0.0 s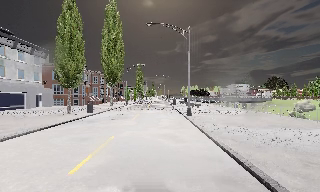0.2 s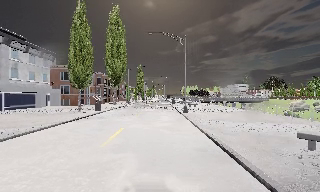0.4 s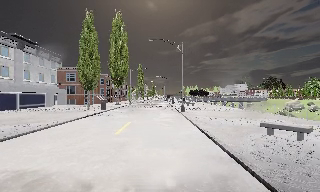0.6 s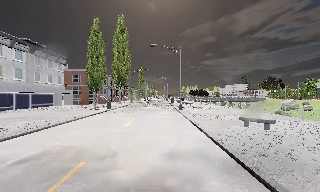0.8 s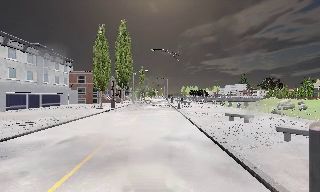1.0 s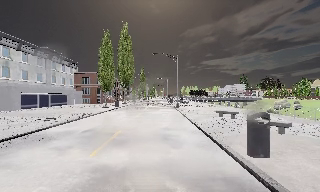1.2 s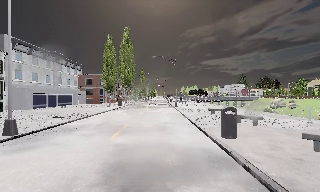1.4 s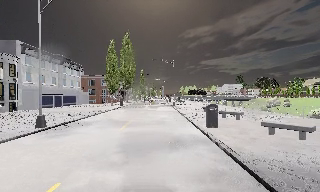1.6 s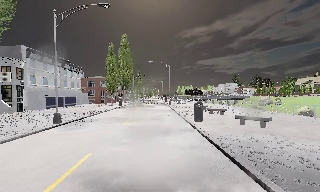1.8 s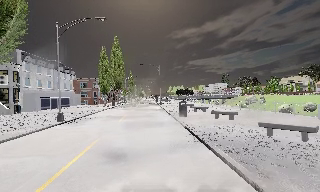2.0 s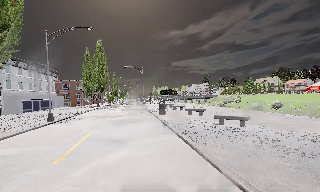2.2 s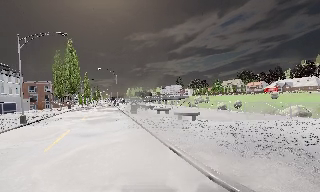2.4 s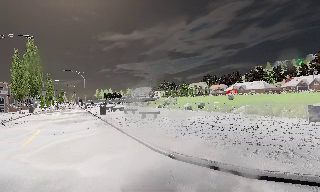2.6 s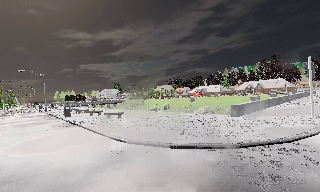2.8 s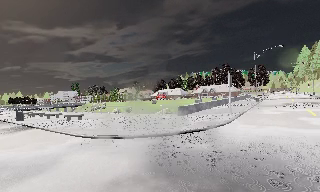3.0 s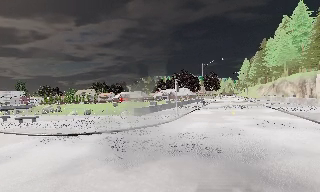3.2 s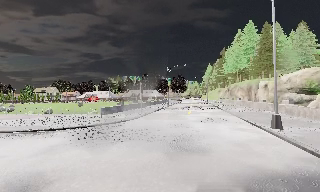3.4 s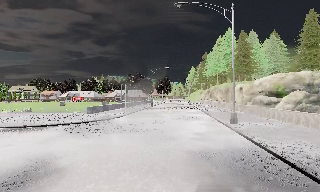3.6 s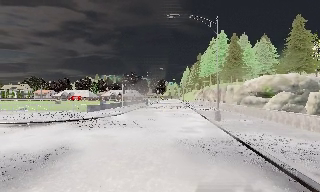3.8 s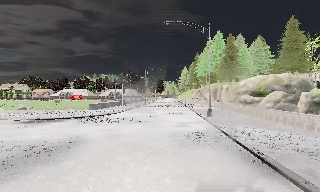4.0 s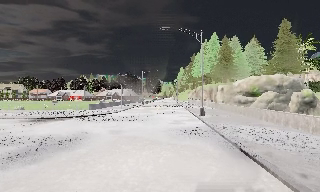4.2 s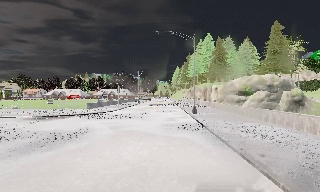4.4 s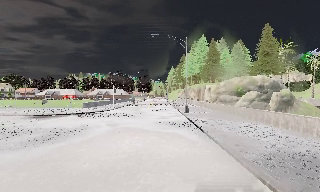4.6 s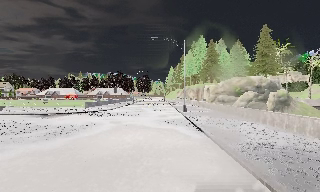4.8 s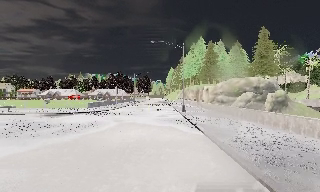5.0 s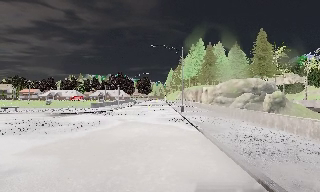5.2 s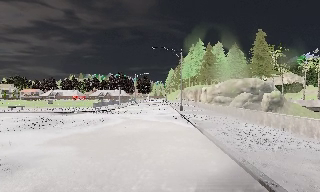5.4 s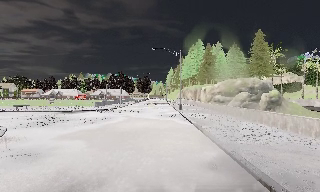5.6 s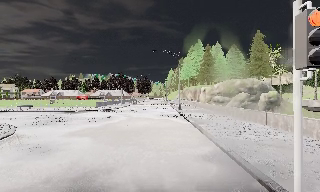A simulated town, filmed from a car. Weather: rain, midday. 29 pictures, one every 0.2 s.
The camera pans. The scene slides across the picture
to the left.
The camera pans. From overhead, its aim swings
clockwise.
0.0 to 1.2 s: The camera travels backward, about 11 m, so what stands in front gets smaller.
1.2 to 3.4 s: The camera pans to its right, which is clockwise from overhead, by about 85 degrees. It travels backward, about 20 m.
3.4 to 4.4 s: The camera travels backward, about 6 m, so what stands in front gets smaller. It loses speed.
4.4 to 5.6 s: The camera travels backward, about 5 m, so what stands in front gets smaller.
The film runs backward here.
